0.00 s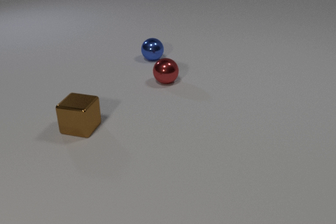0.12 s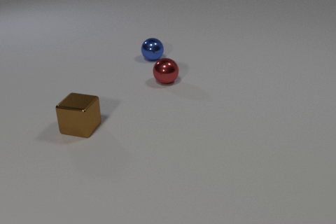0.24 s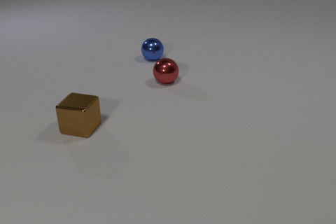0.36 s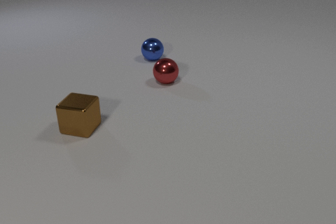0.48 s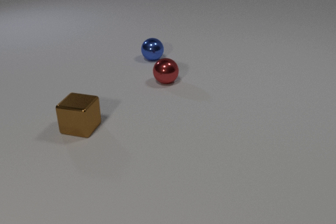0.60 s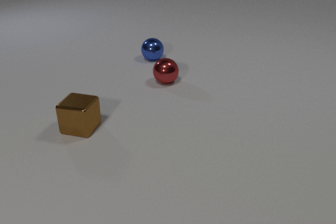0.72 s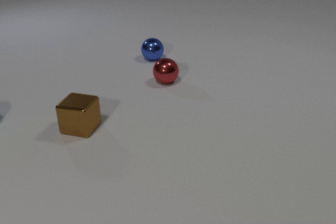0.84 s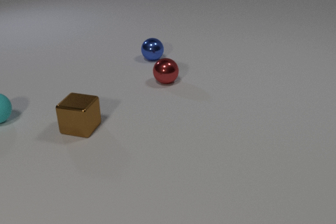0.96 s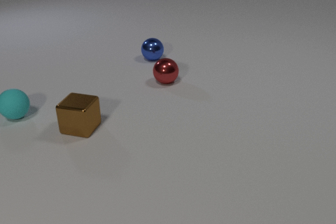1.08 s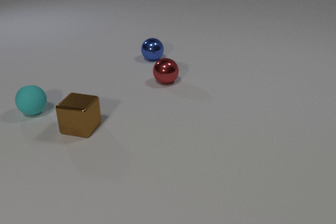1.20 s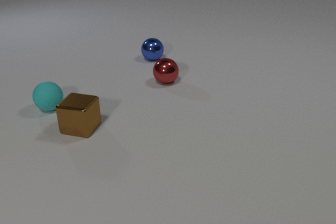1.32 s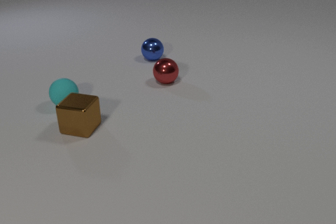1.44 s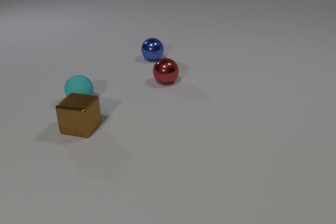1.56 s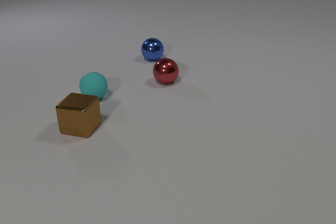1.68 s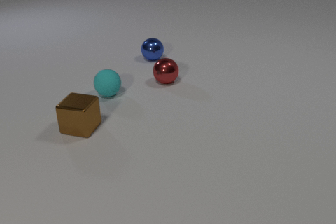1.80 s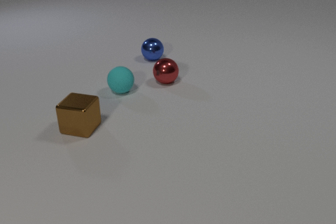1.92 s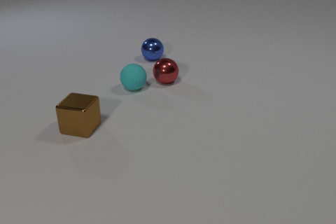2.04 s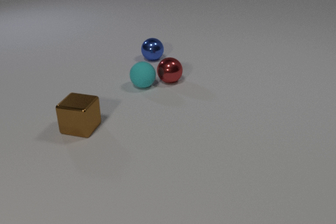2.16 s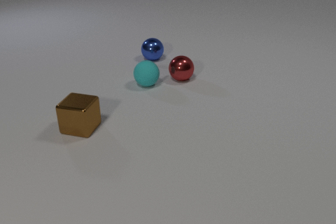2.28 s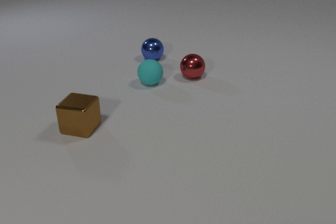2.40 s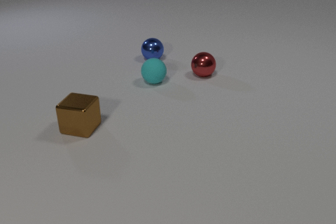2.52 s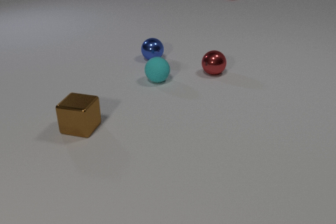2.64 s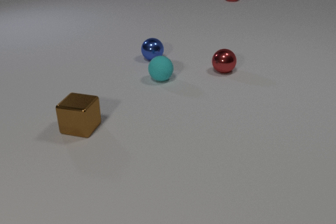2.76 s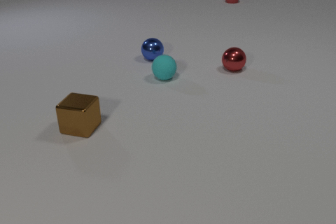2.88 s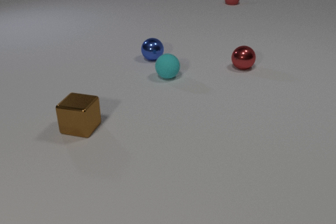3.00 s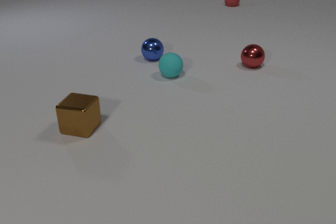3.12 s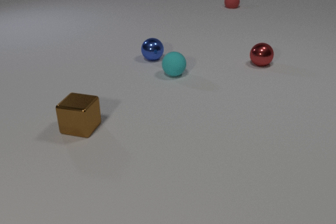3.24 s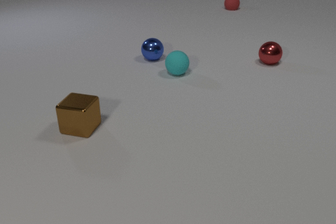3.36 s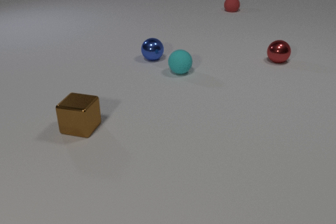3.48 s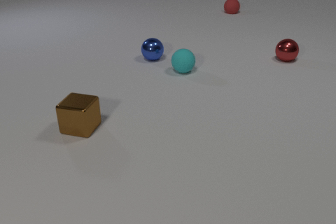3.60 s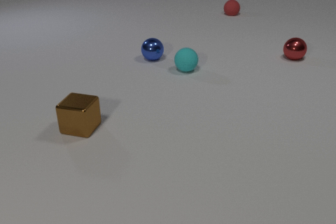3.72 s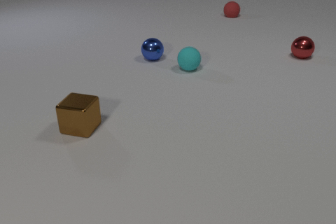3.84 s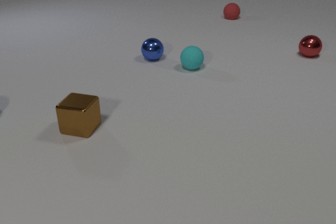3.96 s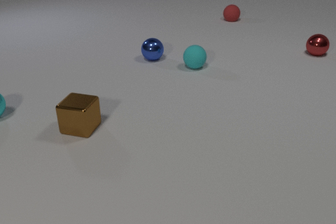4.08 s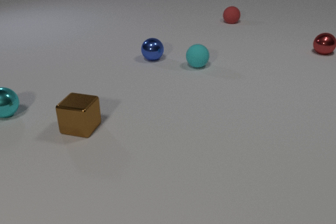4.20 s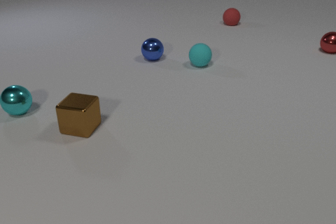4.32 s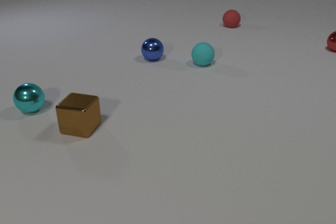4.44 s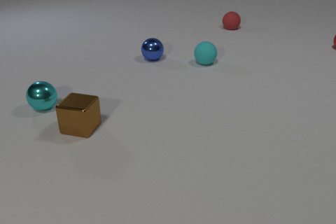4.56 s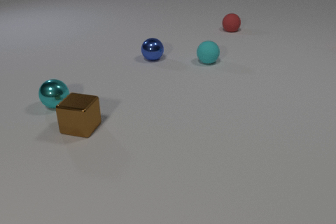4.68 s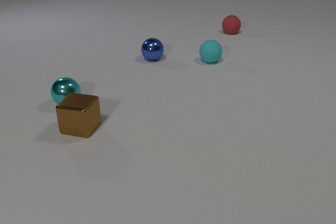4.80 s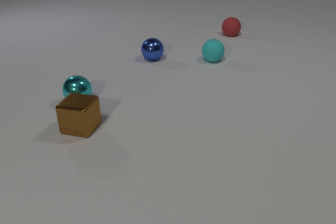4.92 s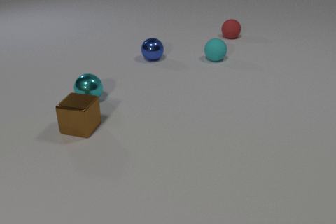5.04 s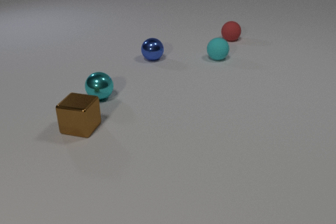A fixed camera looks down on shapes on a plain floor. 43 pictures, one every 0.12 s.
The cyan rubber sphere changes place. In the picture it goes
to the right.
The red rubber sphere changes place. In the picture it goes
toward the camera.
0.00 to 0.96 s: The cyan rubber sphere comes in at the left edge, rolls to the right.
0.96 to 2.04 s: The cyan rubber sphere rolls to the right. The cyan rubber sphere and the red metal sphere collide.
2.04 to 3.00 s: The cyan rubber sphere rolls to the right and away from the camera. The red metal sphere rolls to the right and away from the camera. The red rubber sphere comes in at the top edge, rolls toward the camera.
3.00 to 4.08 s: The cyan rubber sphere rolls to the right and away from the camera. The red metal sphere rolls to the right and away from the camera. The red rubber sphere rolls toward the camera. The cyan metal sphere comes in at the left edge, rolls to the right.
4.08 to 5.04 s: The cyan rubber sphere rolls away from the camera and to the right. The red metal sphere rolls away from the camera and to the right, leaves at the right edge. The red rubber sphere rolls toward the camera. The cyan metal sphere rolls to the right.
What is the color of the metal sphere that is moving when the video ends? cyan.
Are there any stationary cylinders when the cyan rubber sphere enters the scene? no.
What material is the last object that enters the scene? metal.
